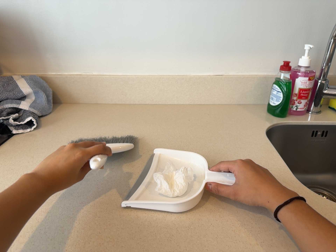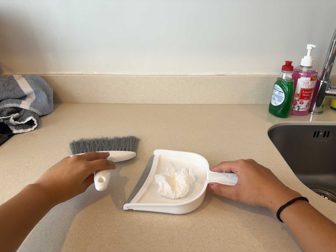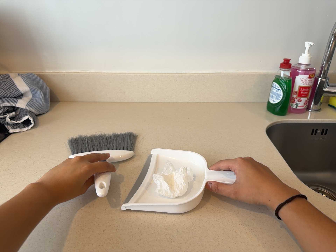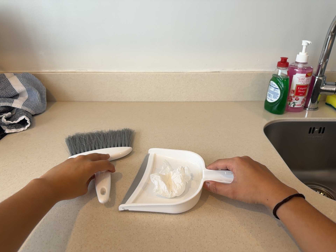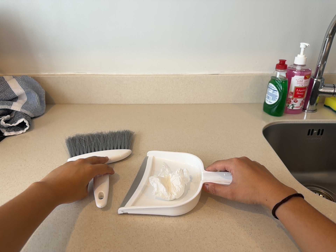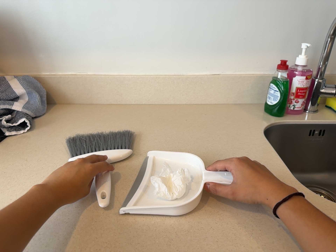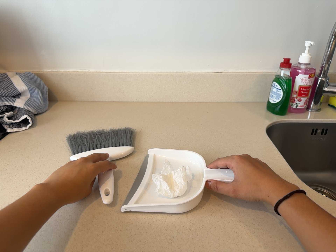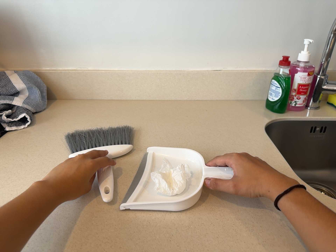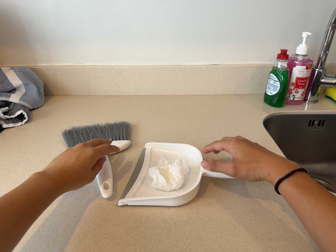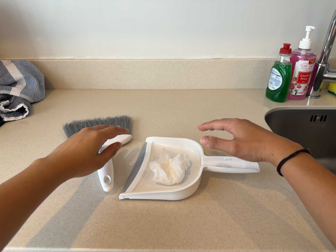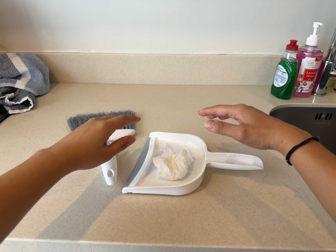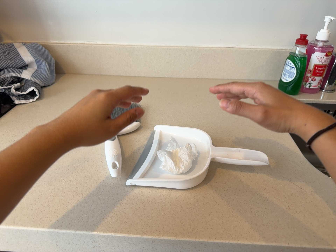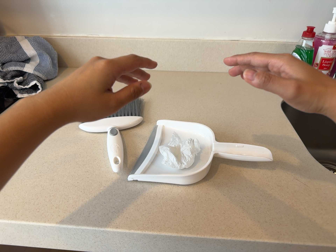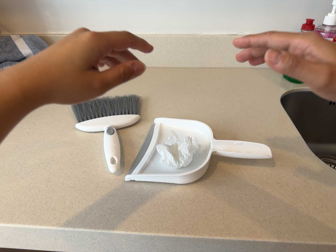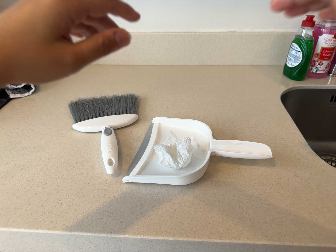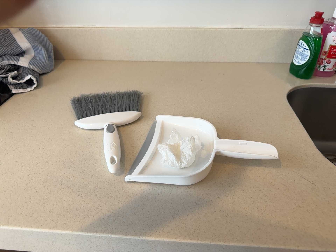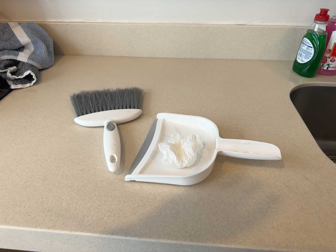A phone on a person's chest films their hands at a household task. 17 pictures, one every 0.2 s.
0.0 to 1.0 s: The camera keeps its place and its aim.
1.0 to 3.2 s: The camera's aim tips toward the bottom of its view by about 10 degrees, and the scene shifts upward.
The film runs forward here.
